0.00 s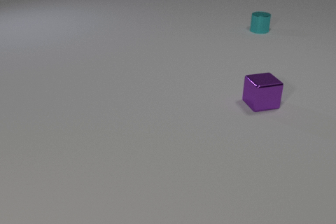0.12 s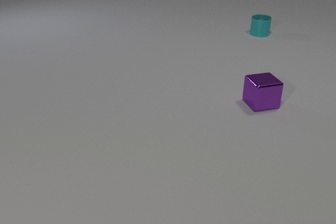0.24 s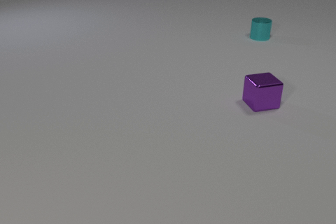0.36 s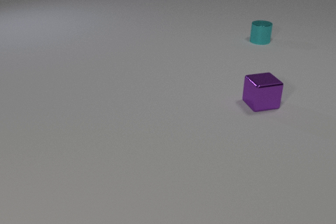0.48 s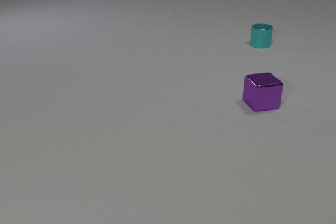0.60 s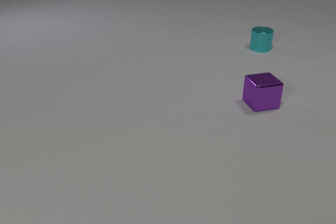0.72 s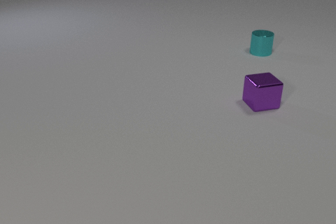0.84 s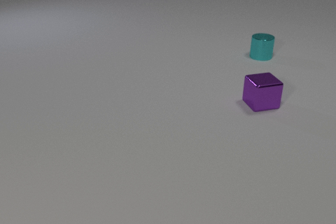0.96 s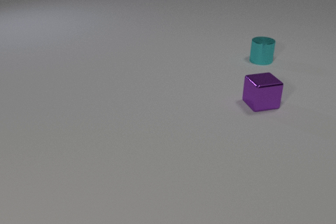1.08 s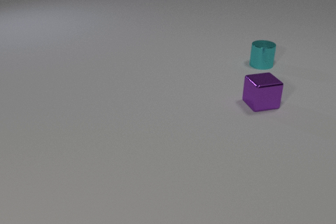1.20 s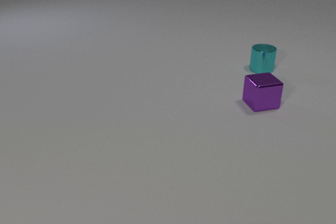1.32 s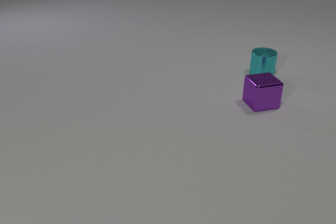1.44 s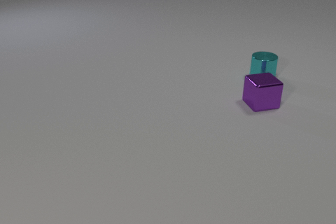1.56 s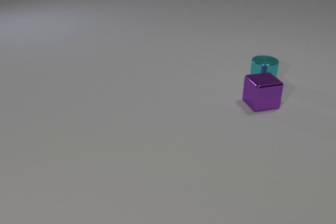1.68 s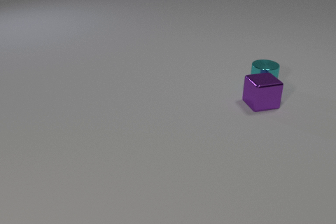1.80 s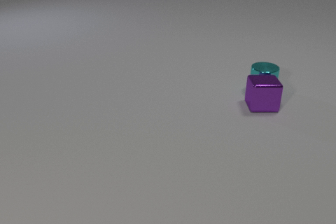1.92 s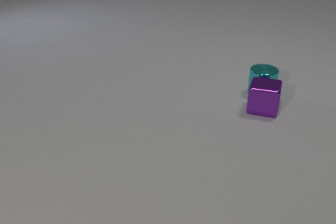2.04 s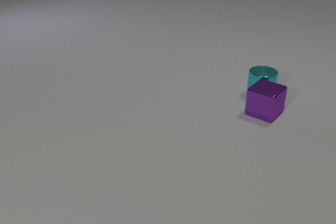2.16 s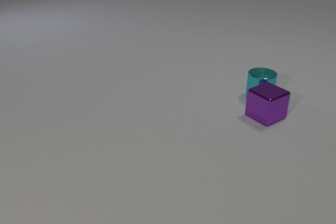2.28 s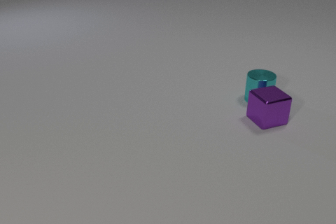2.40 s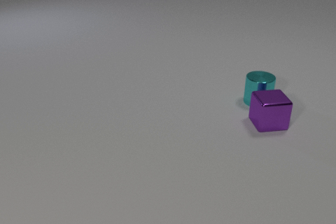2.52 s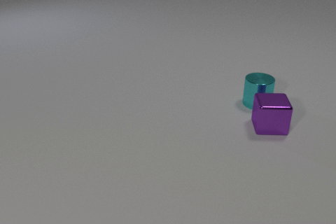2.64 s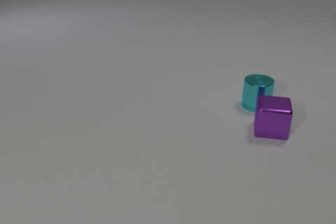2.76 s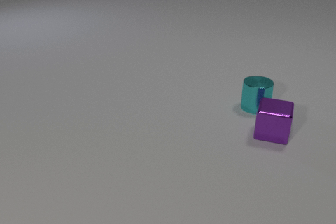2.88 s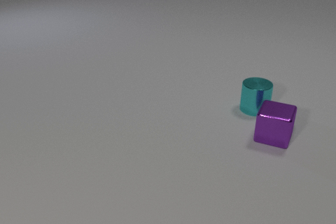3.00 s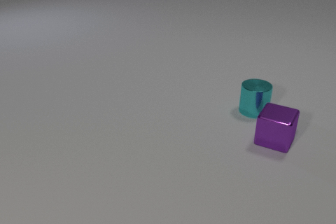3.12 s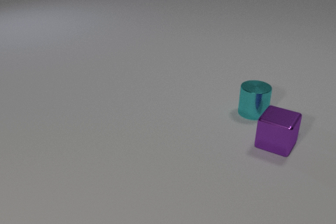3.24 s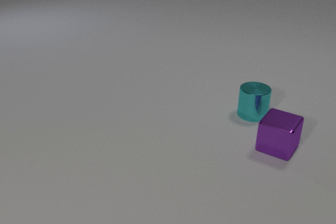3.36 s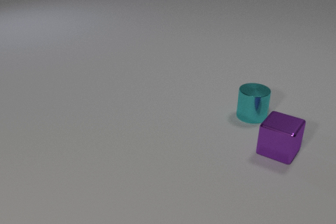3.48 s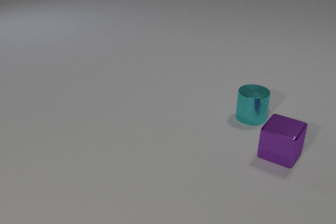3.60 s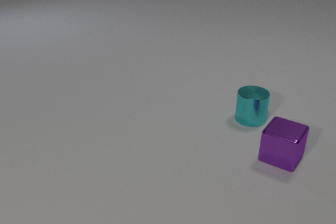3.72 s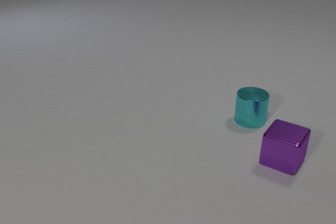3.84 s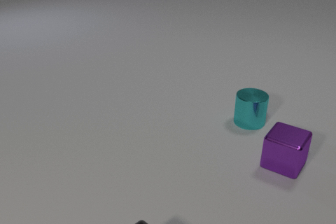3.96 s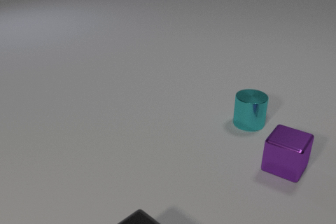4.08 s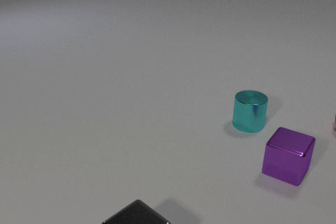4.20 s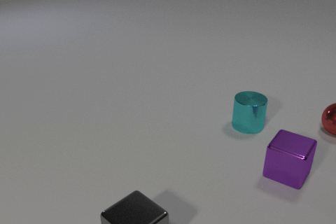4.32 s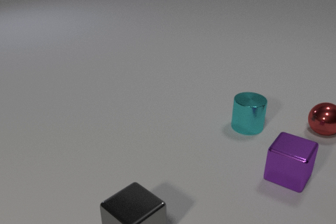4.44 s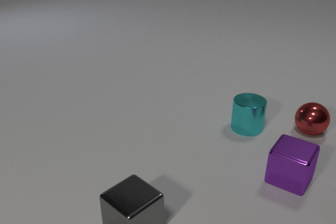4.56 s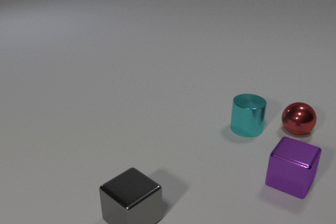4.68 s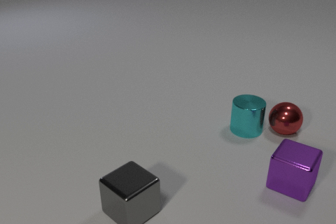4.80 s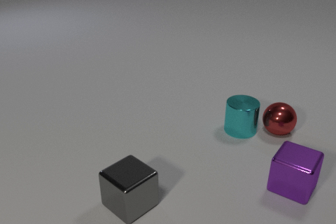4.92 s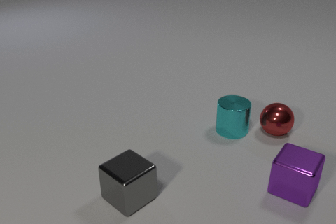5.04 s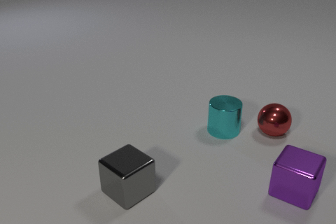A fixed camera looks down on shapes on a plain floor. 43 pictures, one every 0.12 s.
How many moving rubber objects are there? 0.
What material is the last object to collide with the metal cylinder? metal.
How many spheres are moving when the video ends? 1.
0.00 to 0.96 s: The cyan metal cylinder slides toward the camera.
0.96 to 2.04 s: The cyan metal cylinder slides toward the camera. The purple metal cube slides toward the camera, spins clockwise seen from above by about 45 degrees, its near face sliding to the left. The cyan metal cylinder and the purple metal cube collide.
2.04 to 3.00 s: The cyan metal cylinder slides toward the camera. The purple metal cube slides toward the camera, spins so that its near face slides to the left, clockwise seen from above.
3.00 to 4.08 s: The cyan metal cylinder slides toward the camera. The purple metal cube slides toward the camera. The gray metal cube comes in at the bottom edge, slides away from the camera.
4.08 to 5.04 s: The cyan metal cylinder slides to the left and toward the camera. The purple metal cube slides toward the camera. The red metal sphere rolls to the left and toward the camera. The gray metal cube slides away from the camera. The cyan metal cylinder and the red metal sphere collide.
